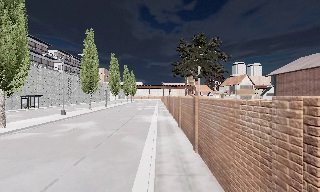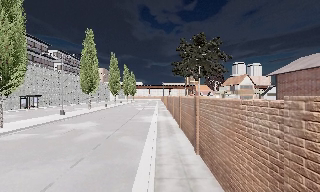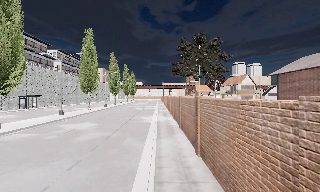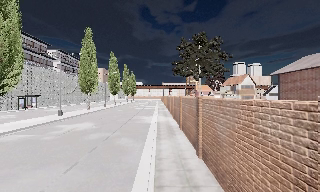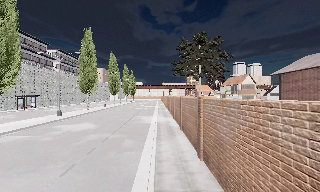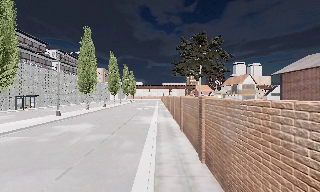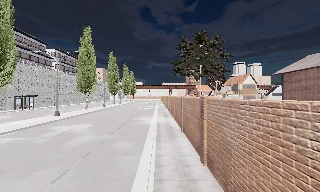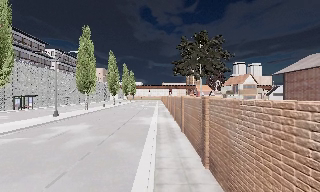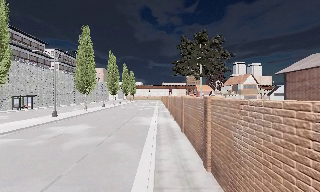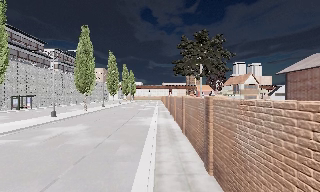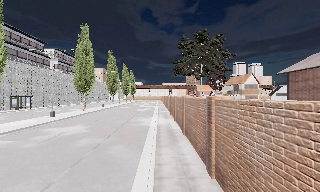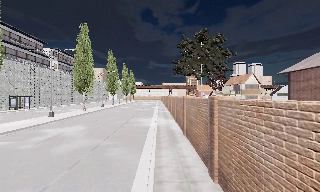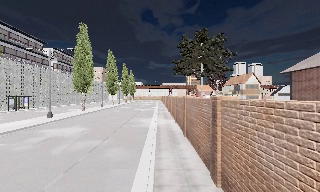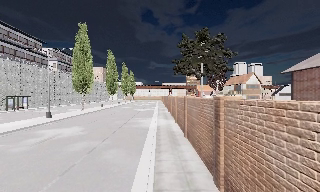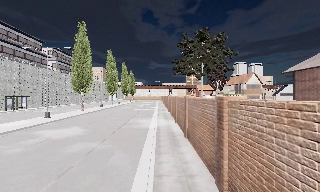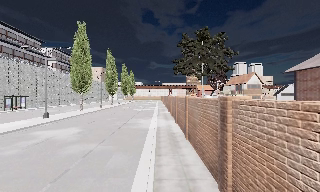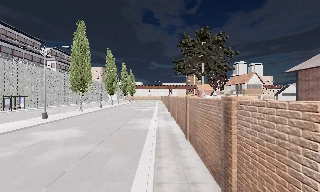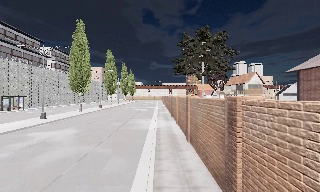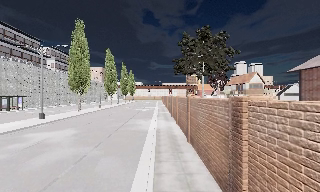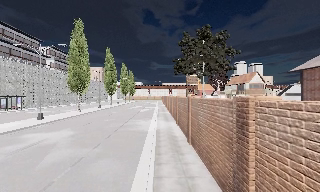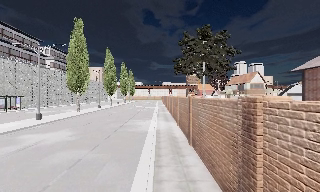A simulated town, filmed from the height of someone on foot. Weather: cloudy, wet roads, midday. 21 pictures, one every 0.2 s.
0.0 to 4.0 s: The camera travels forward, about 4.5 m, so what stands in front looms larger.
The film runs forward here.
